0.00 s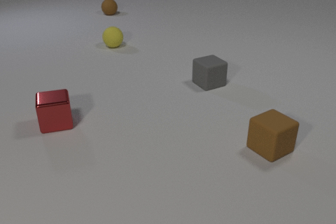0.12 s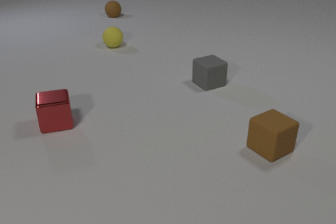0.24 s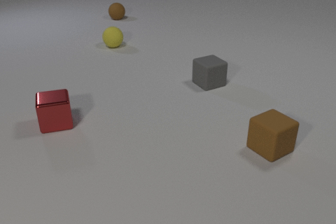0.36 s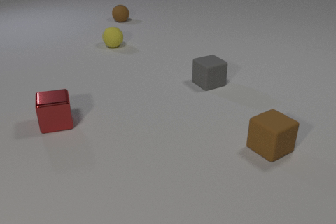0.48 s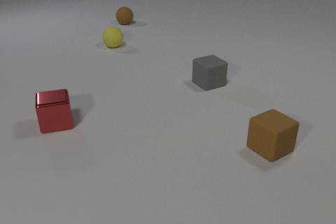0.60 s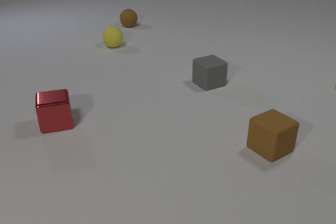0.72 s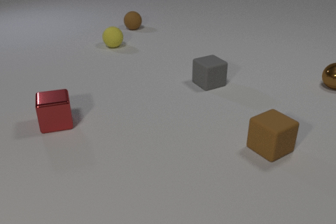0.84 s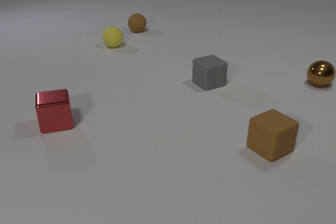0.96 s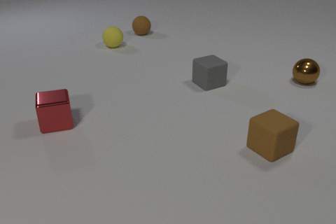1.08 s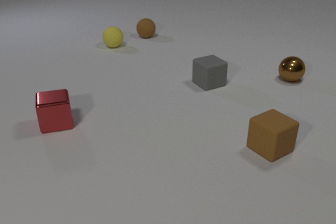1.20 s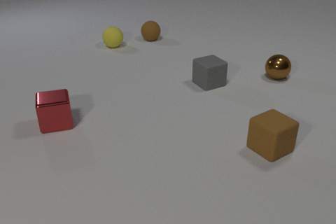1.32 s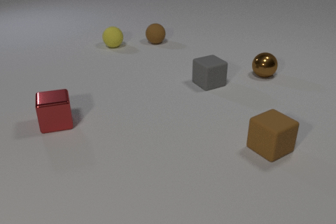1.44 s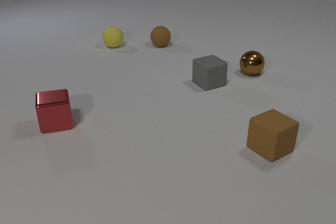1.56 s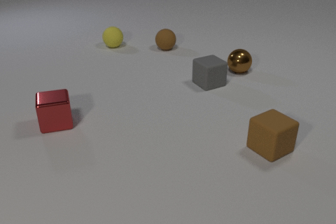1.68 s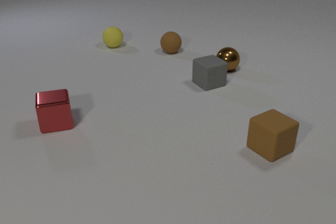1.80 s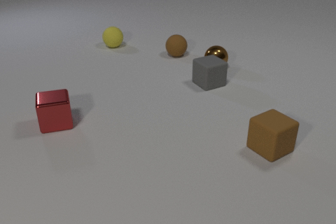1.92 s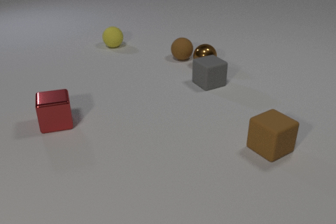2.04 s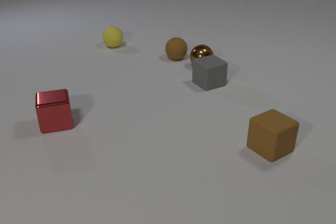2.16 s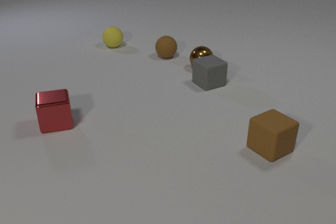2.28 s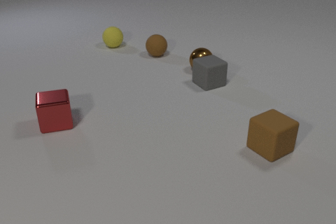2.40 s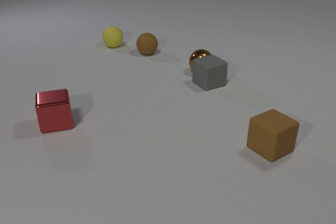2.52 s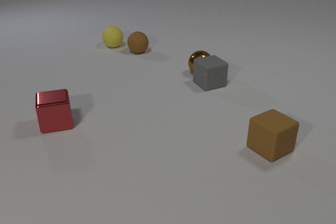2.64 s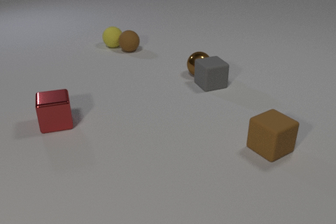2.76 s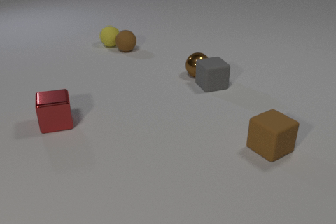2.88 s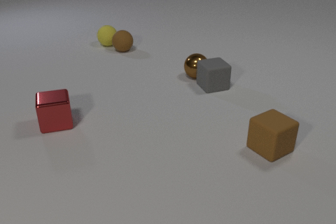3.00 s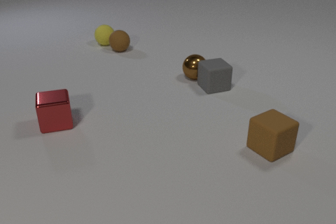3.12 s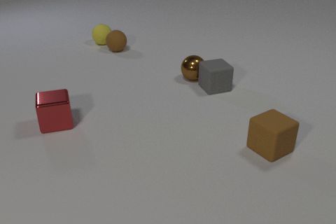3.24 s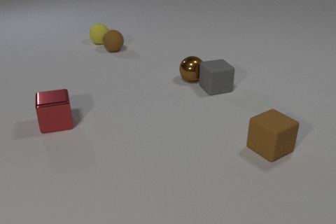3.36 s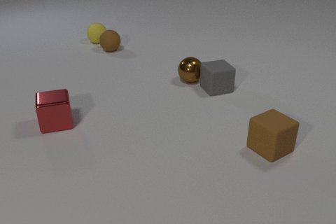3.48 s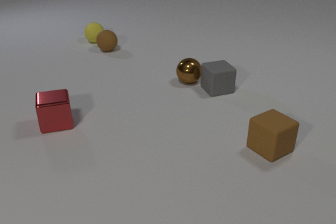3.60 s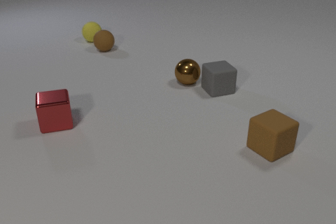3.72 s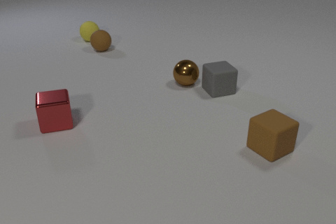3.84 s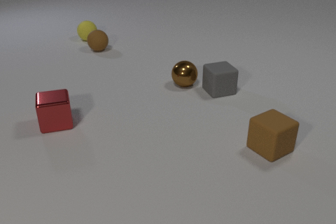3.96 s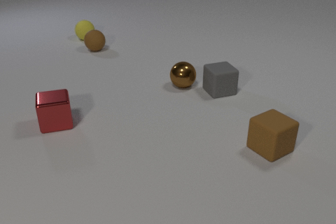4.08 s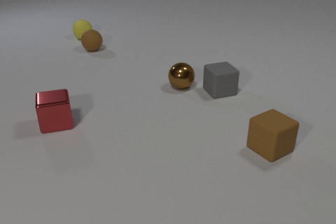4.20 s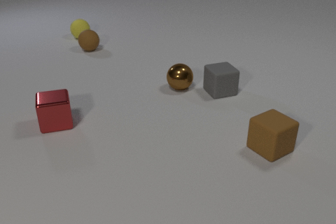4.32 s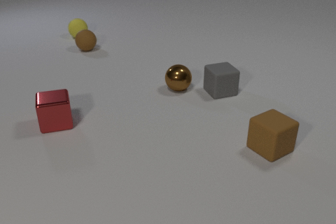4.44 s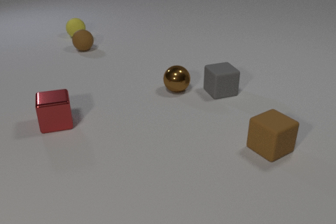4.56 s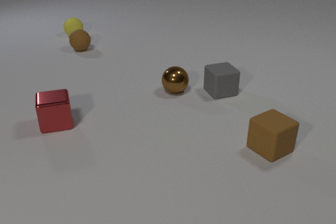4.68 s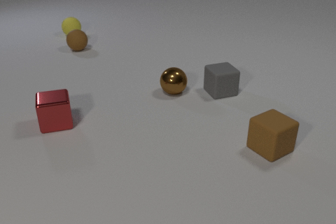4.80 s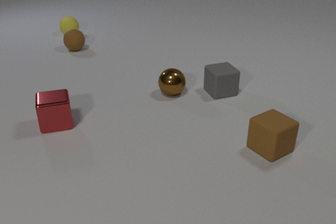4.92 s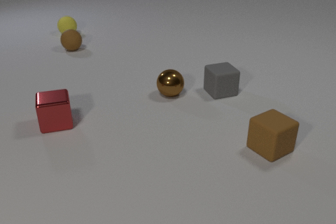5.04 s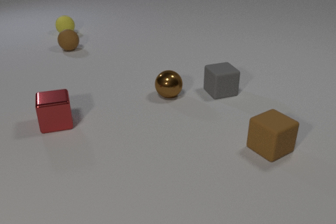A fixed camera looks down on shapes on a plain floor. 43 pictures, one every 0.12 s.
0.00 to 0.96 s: The brown metal sphere comes in at the right edge, rolls to the left. The brown rubber sphere rolls toward the camera and to the right.
0.96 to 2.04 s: The brown metal sphere rolls to the left. The brown rubber sphere rolls toward the camera and to the right. The brown metal sphere and the brown rubber sphere collide.
2.04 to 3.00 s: The brown metal sphere rolls toward the camera. The brown rubber sphere rolls to the left and away from the camera. The gray rubber cube slides toward the camera. The yellow rubber sphere rolls to the left and away from the camera. The brown metal sphere and the gray rubber cube collide. The brown rubber sphere and the yellow rubber sphere collide.
3.00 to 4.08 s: The brown metal sphere rolls toward the camera and to the left. The brown rubber sphere rolls to the left. The gray rubber cube slides toward the camera and to the right. The yellow rubber sphere rolls away from the camera and to the left.
4.08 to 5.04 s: The brown metal sphere rolls toward the camera and to the left. The brown rubber sphere rolls to the left. The yellow rubber sphere rolls away from the camera and to the left.
What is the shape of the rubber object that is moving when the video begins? sphere.
How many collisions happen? 3.
How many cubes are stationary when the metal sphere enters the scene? 3.
